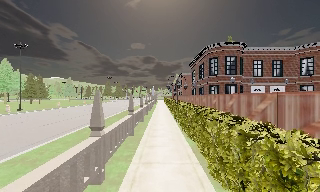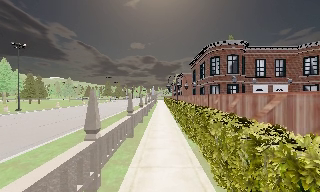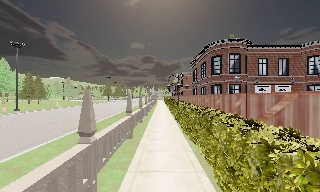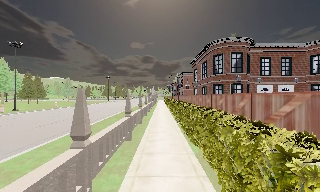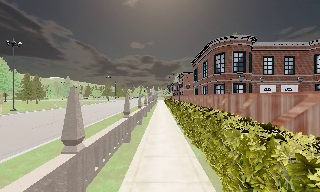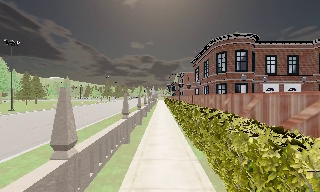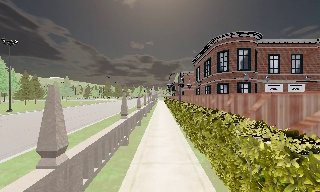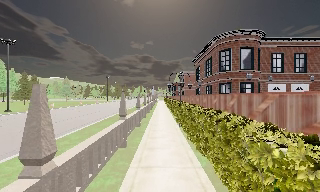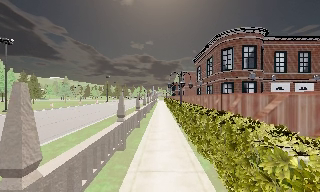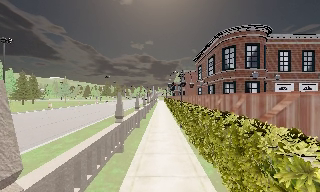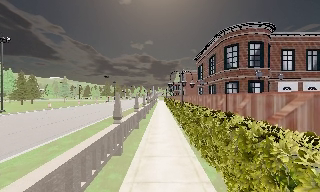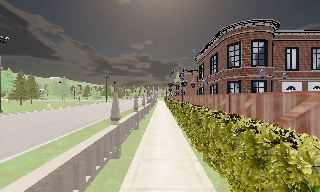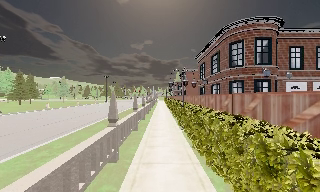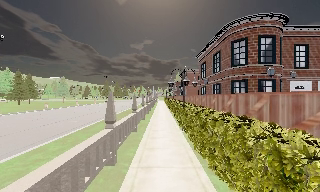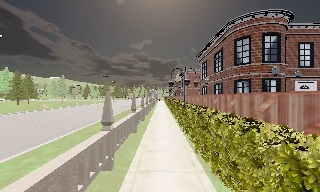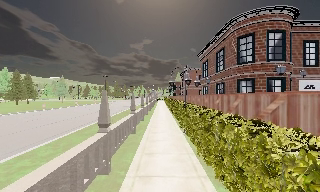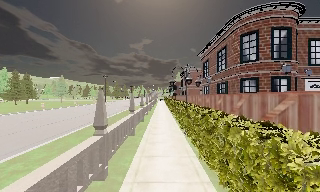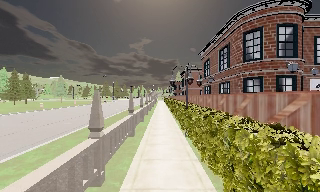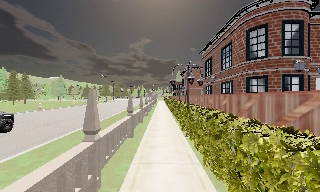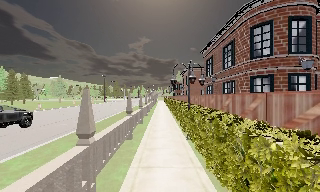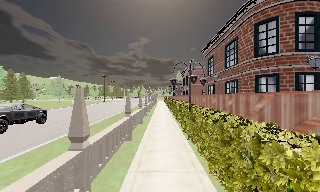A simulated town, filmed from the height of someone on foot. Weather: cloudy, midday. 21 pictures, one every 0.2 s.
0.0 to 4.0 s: The camera travels forward, about 7 m, so what stands in front looms larger.
The film runs forward here.
